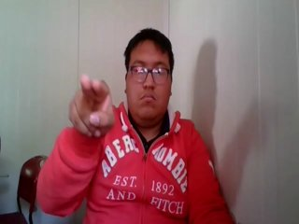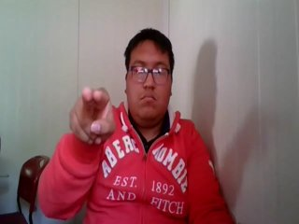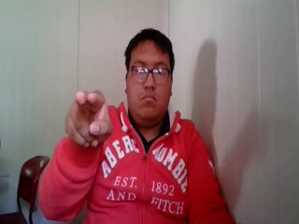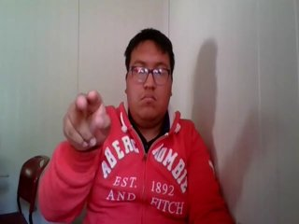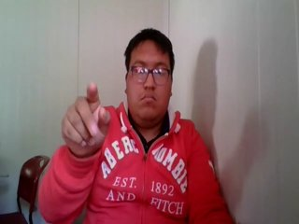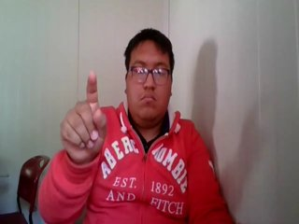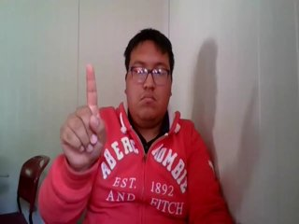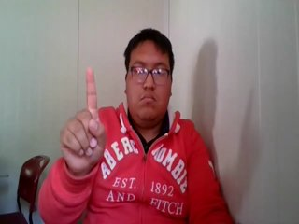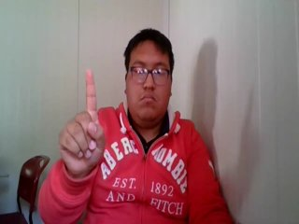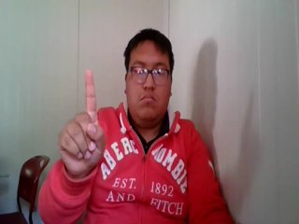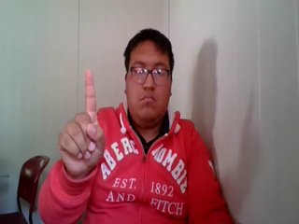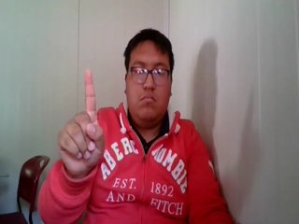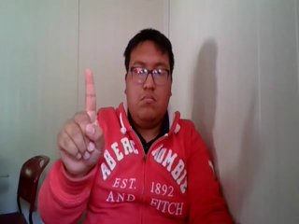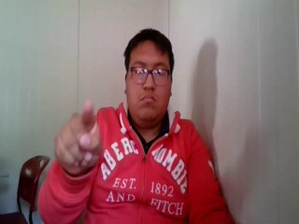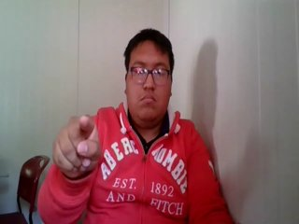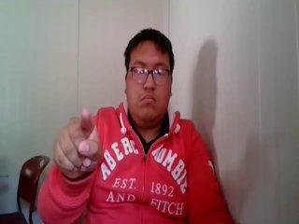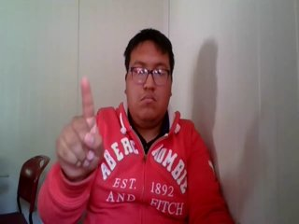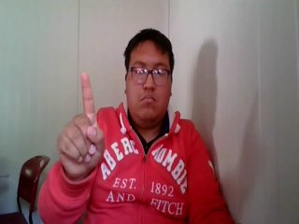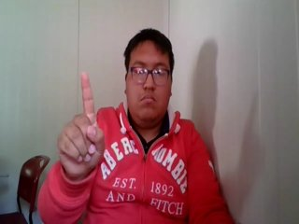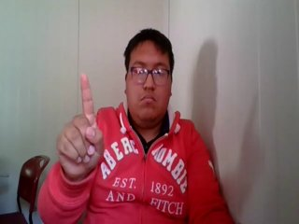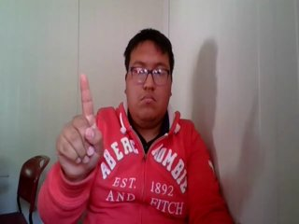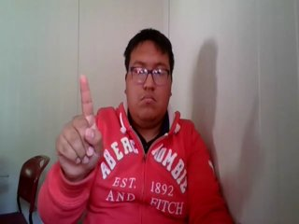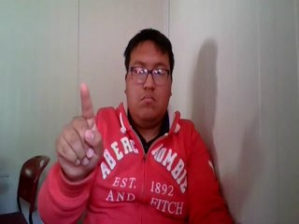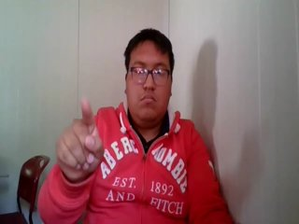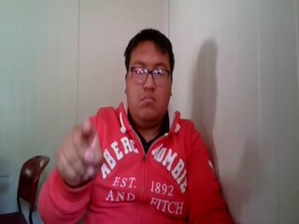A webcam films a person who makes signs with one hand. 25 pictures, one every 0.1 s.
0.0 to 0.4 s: Pointing with two fingers.
0.5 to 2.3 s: Click with one finger.
